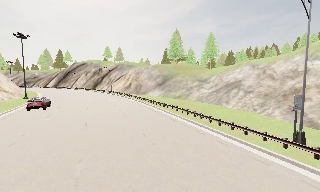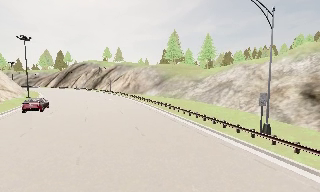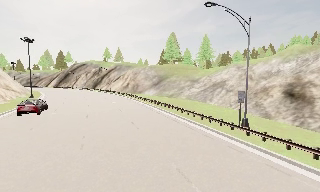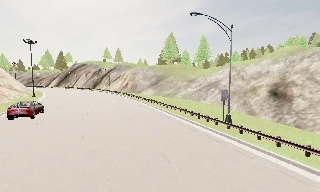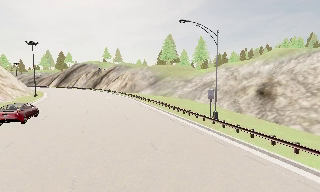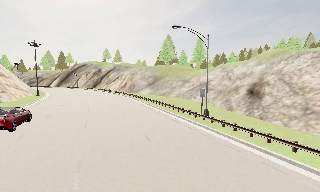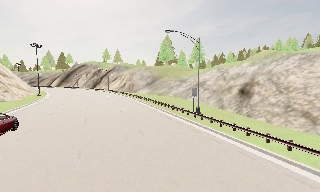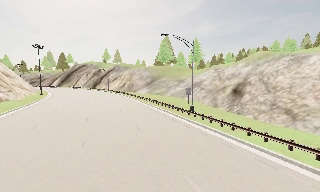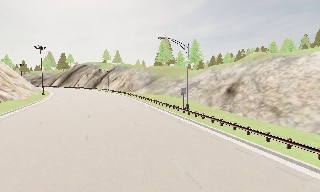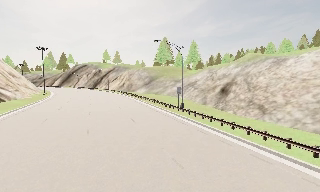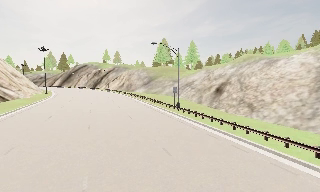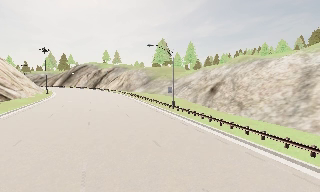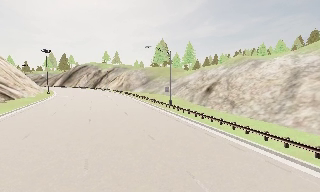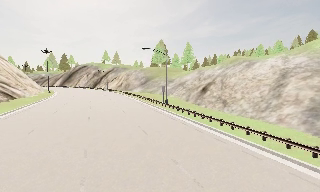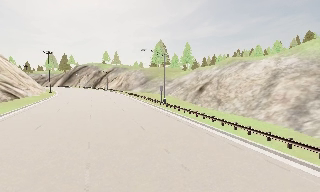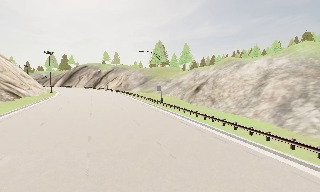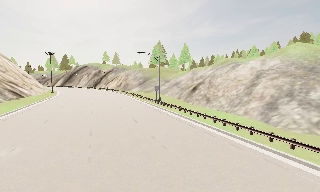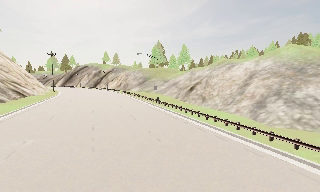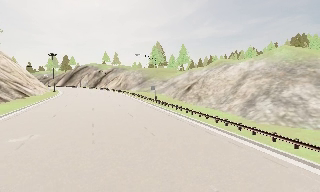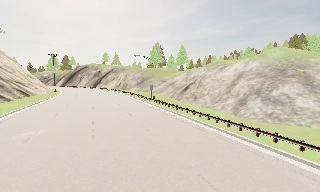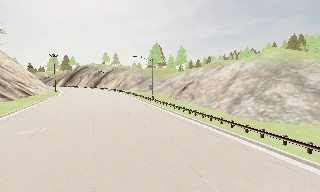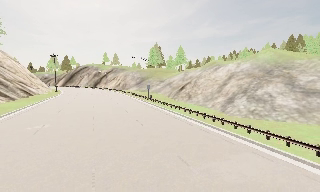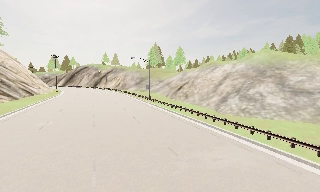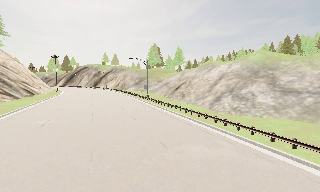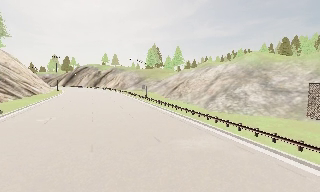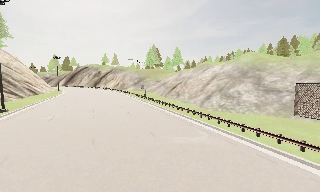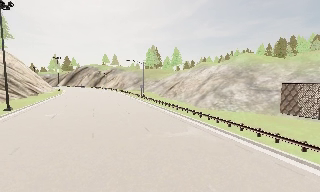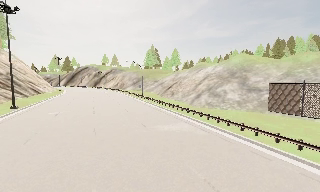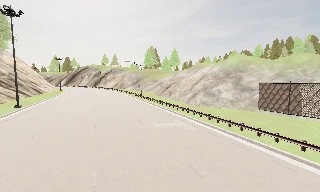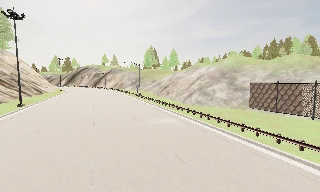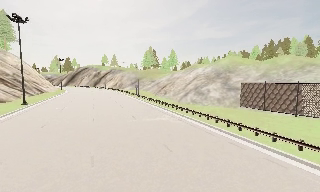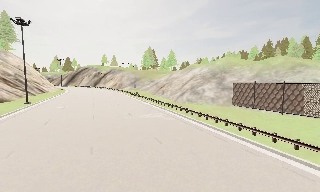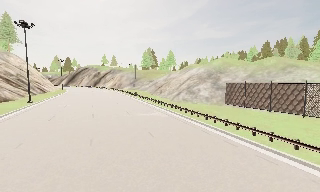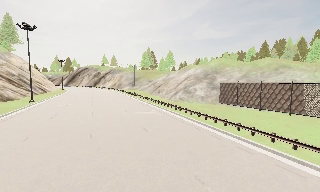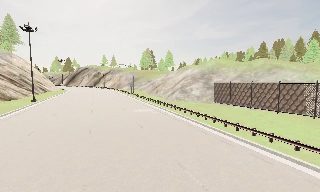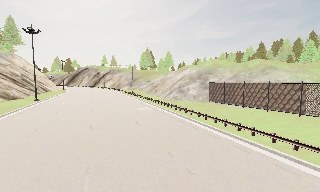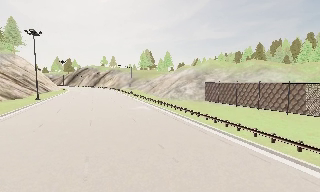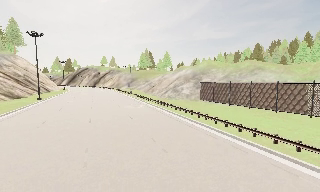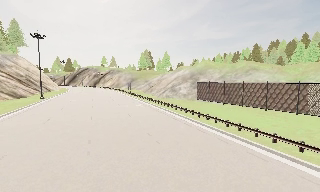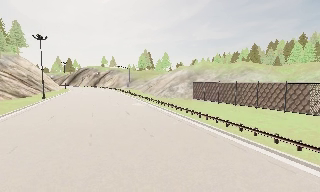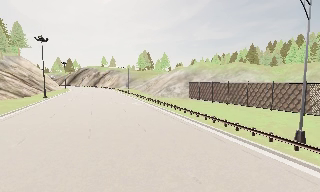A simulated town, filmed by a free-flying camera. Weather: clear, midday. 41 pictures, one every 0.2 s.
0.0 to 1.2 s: The camera travels backward and to its right, about 8 m, so what stands in front gets smaller.
1.2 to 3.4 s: The camera travels backward, about 12 m, so what stands in front gets smaller.
3.4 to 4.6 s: The camera travels backward and to its right, about 5 m, so what stands in front gets smaller.
4.6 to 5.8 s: The camera travels backward, about 6 m, so what stands in front gets smaller.
5.8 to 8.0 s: The camera travels backward and to its right, about 12 m, so what stands in front gets smaller.
The film runs backward here.
